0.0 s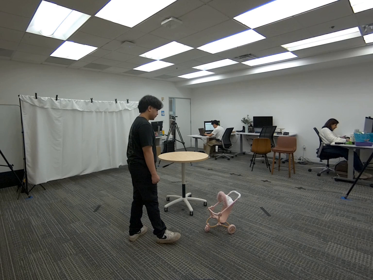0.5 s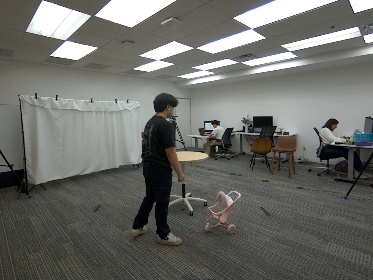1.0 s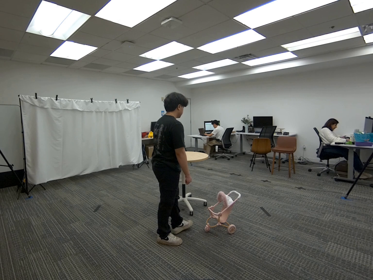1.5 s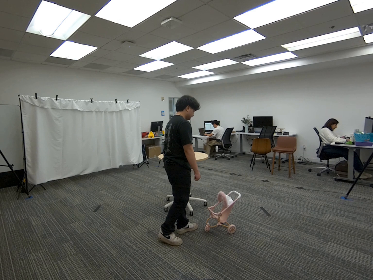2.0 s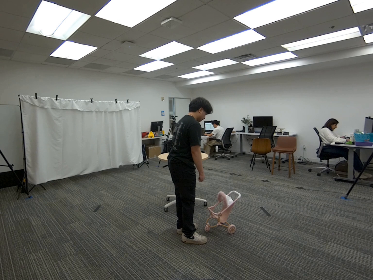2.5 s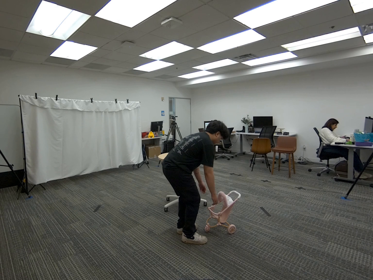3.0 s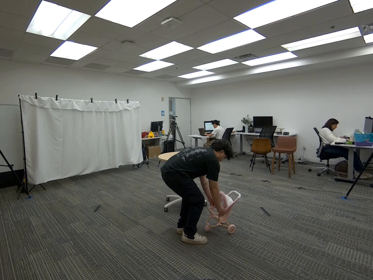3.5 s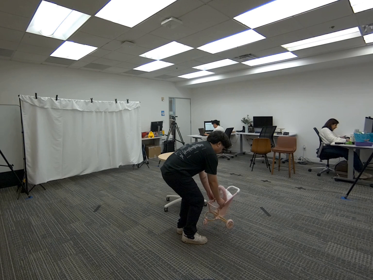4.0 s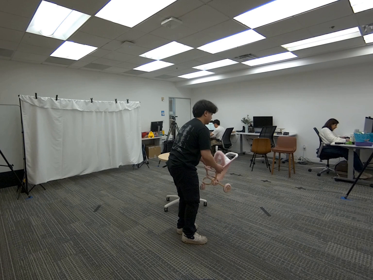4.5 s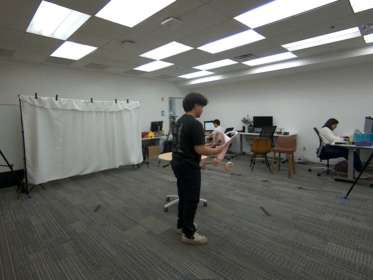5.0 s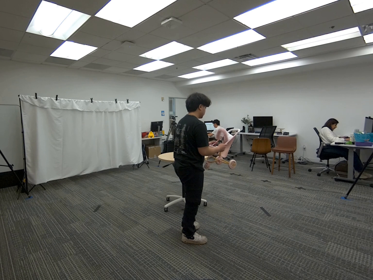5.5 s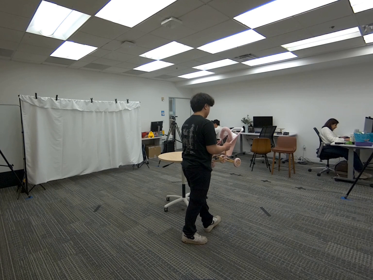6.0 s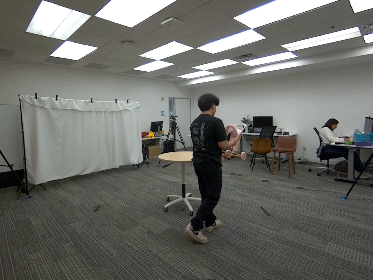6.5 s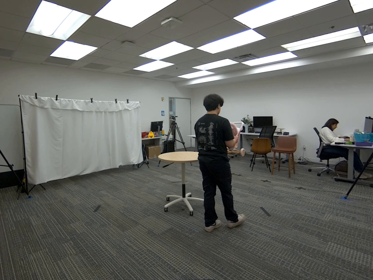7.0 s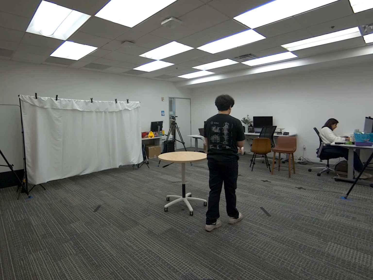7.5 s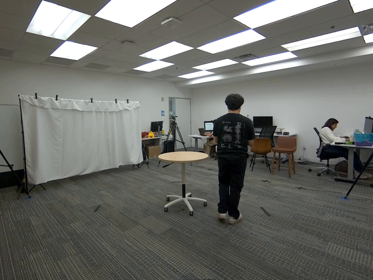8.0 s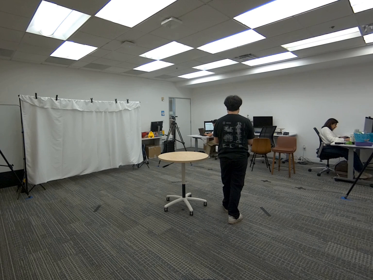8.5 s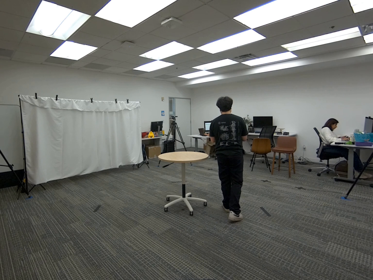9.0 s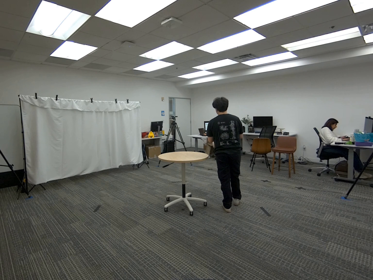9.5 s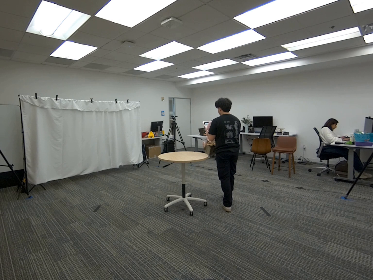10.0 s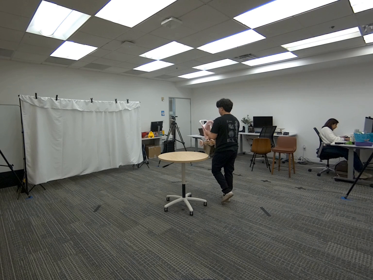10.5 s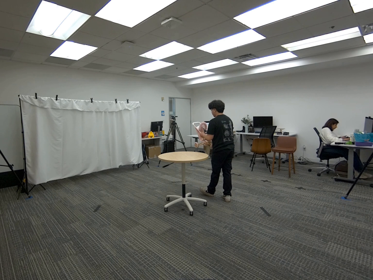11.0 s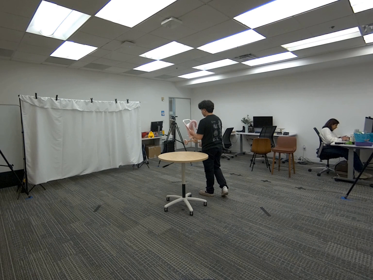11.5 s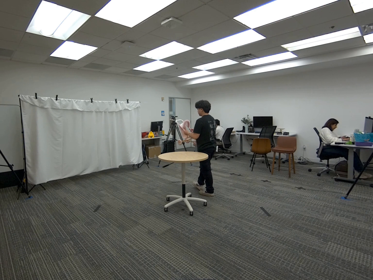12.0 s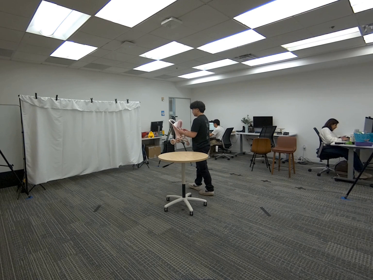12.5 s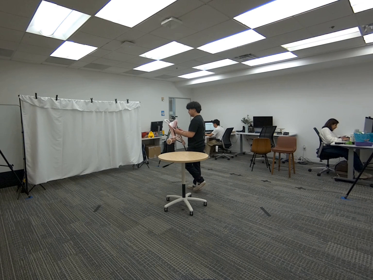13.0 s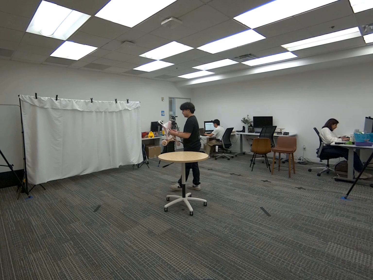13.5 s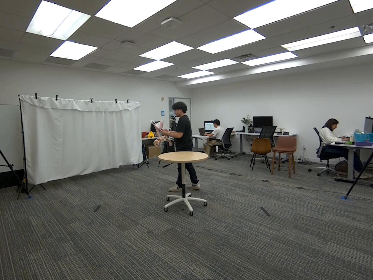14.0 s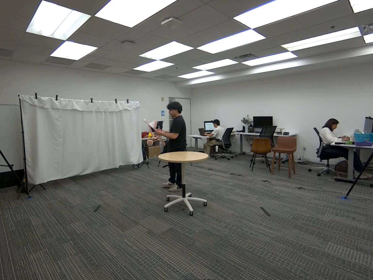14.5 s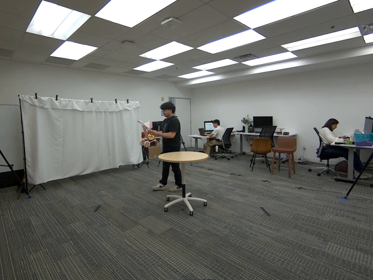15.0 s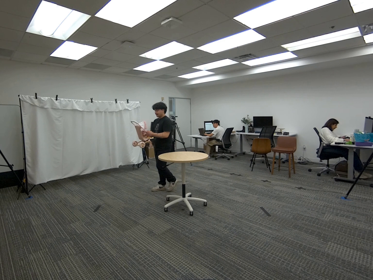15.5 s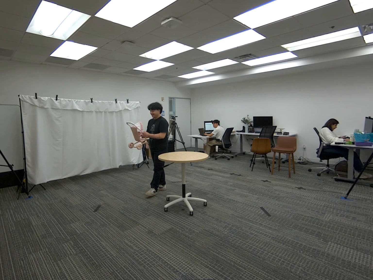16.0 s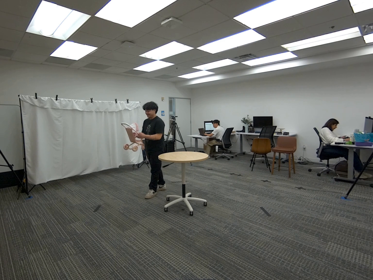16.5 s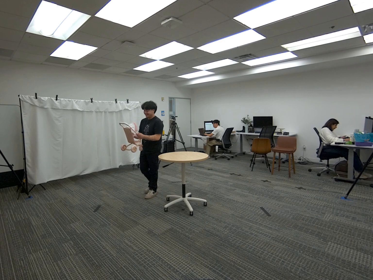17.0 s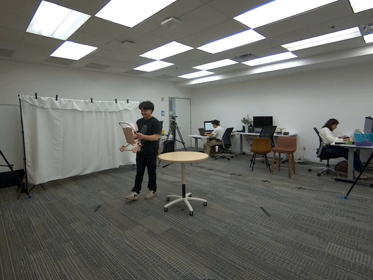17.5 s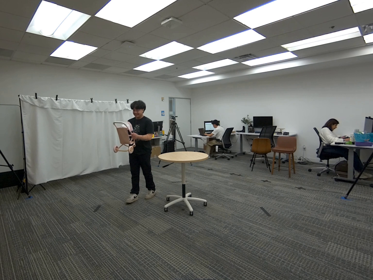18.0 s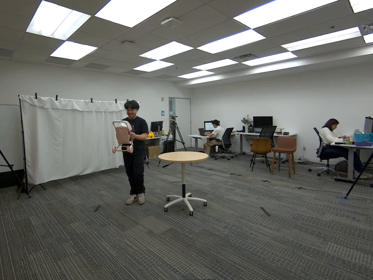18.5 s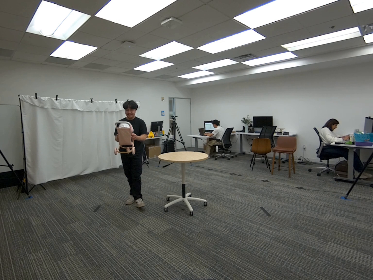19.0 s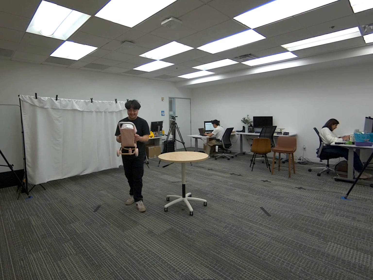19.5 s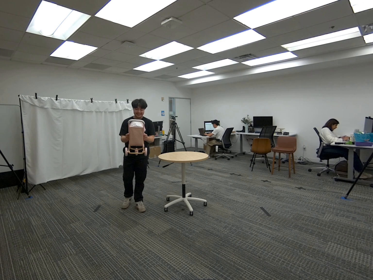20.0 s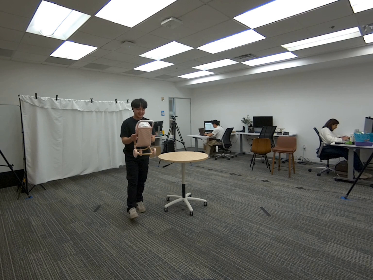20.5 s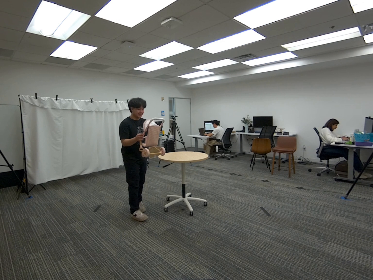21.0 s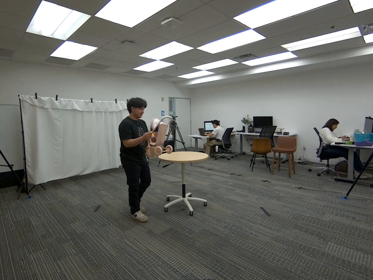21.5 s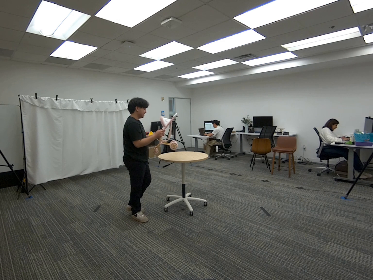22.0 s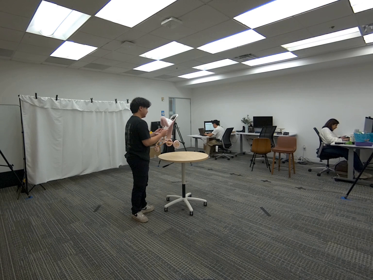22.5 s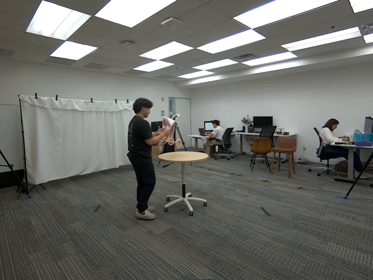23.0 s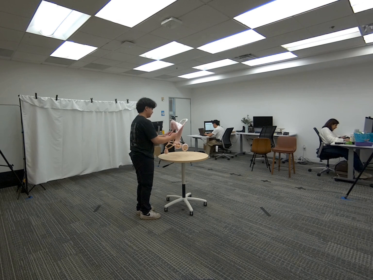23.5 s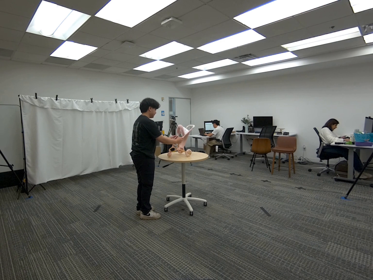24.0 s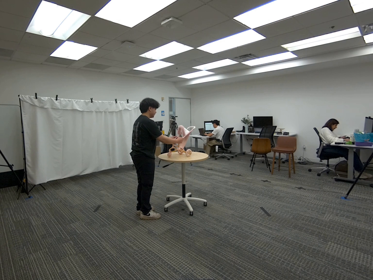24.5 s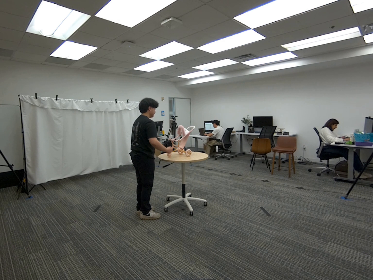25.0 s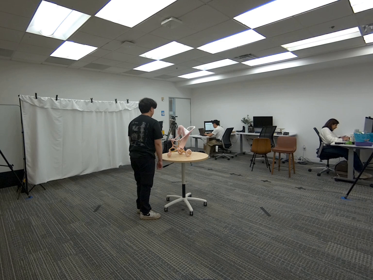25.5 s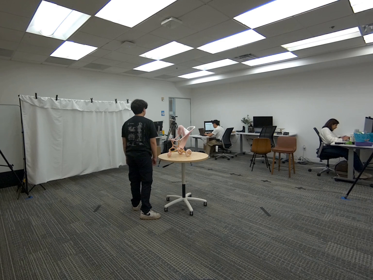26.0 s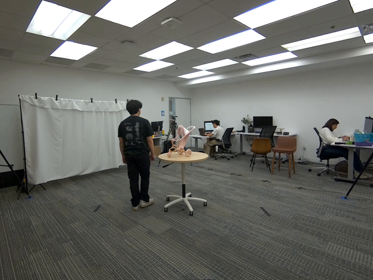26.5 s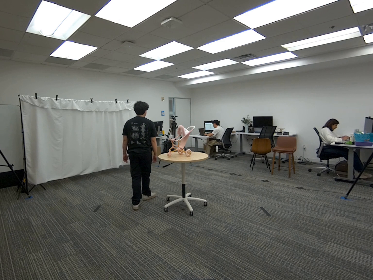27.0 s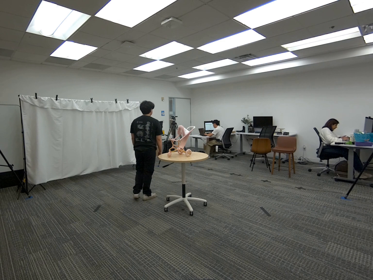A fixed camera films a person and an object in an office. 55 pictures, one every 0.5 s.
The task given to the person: Walk over to the toy stroller on the ground and pick up using both hands. Walk within the bounding area and place on the round table when complete.
